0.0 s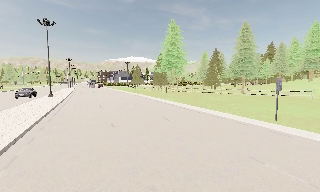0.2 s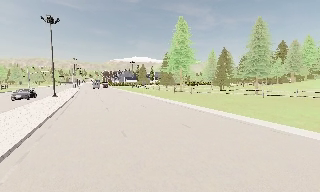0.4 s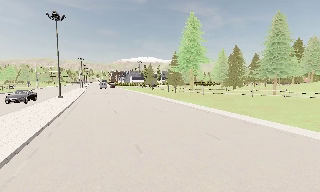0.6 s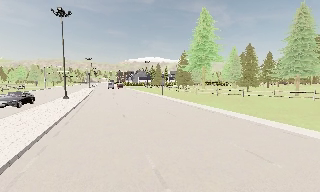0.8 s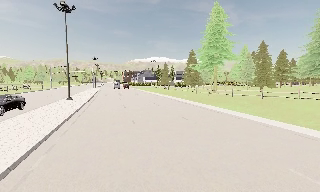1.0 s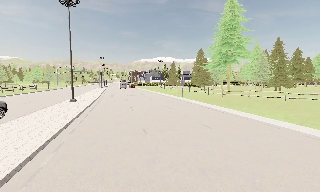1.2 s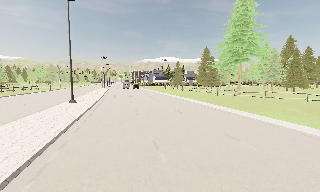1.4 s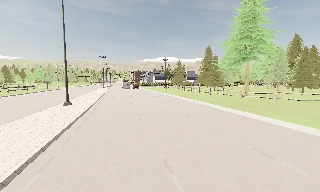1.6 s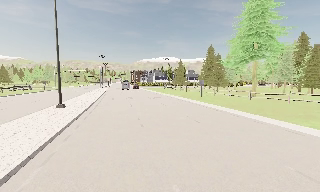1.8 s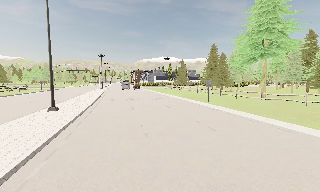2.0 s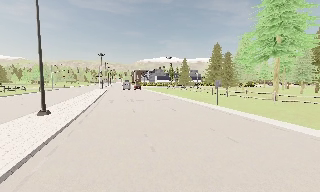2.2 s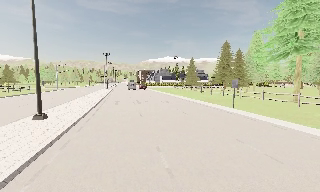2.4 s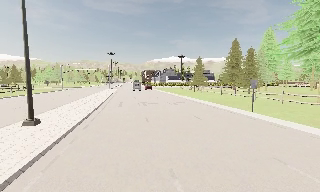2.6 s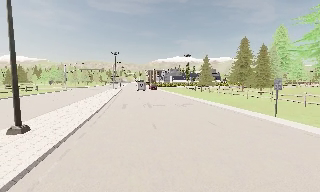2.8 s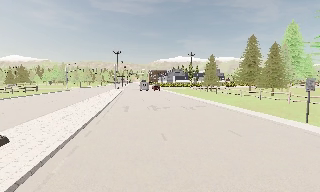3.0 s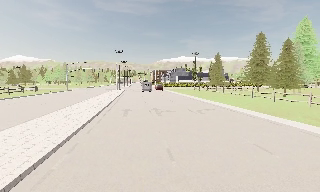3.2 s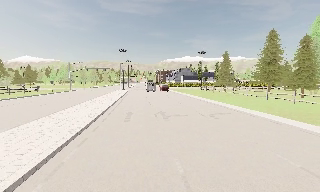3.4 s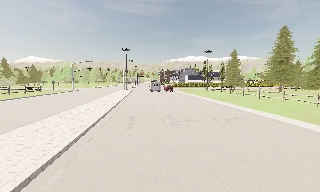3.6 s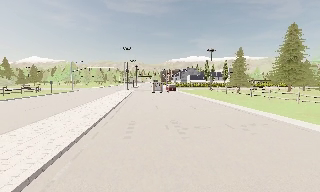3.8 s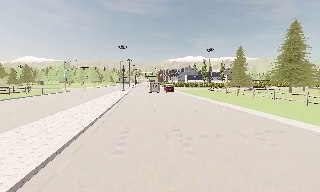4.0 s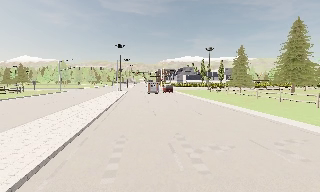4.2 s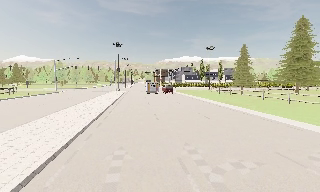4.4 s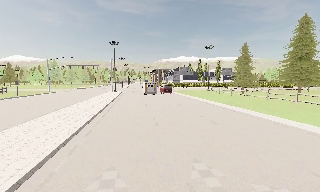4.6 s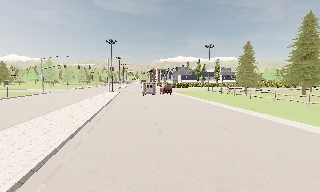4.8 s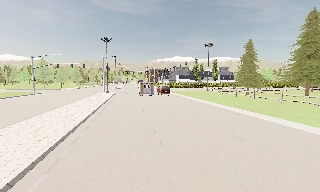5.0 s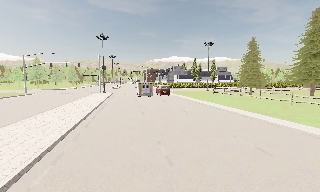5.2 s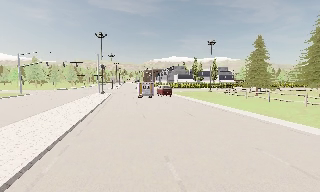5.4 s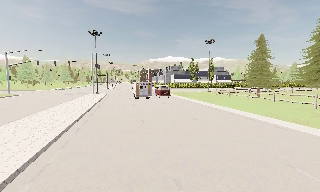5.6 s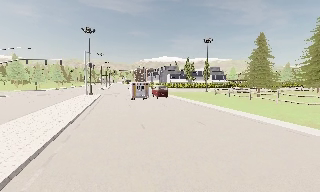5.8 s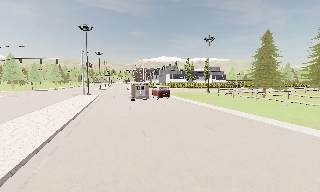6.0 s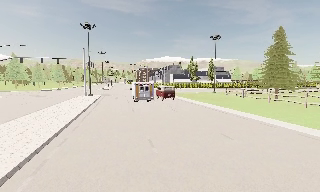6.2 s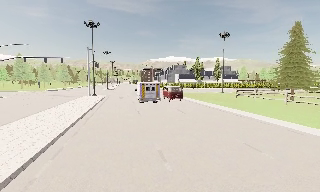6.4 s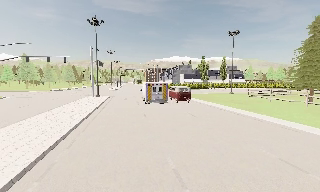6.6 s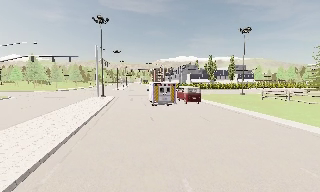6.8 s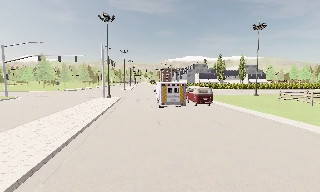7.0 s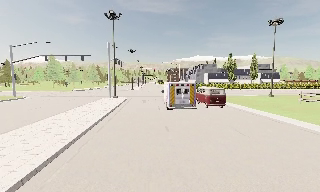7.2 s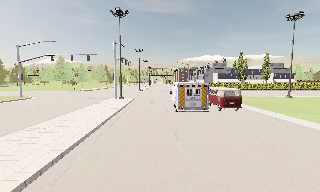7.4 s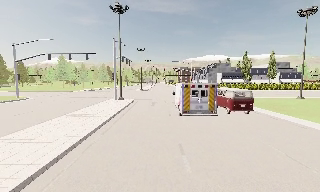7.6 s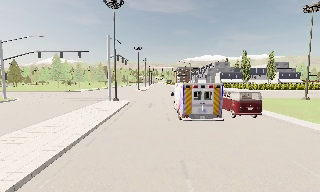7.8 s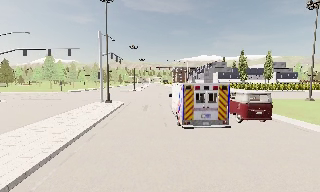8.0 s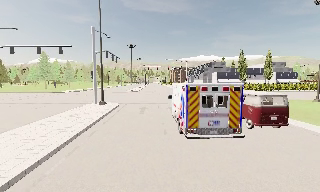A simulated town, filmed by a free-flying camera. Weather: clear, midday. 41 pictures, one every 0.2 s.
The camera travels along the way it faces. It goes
forward.
0.0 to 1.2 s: The camera pans to its left, which is counterclockwise from overhead, by about 10 degrees. It travels forward, about 11 m, so what stands in front looms larger.
1.2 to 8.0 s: The scene slides to the right, as the camera pans about 15 degrees to its left. It travels forward, about 50 m, so what stands in front looms larger.
The film runs forward here.
